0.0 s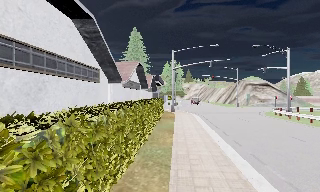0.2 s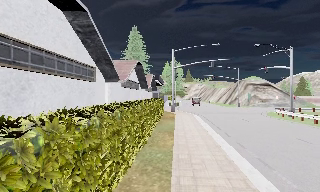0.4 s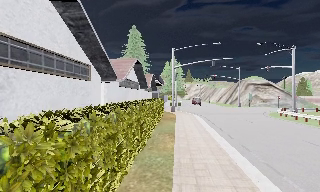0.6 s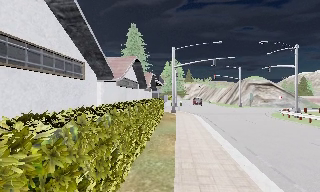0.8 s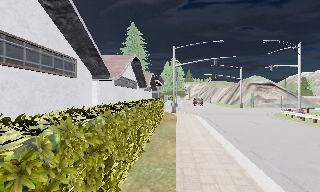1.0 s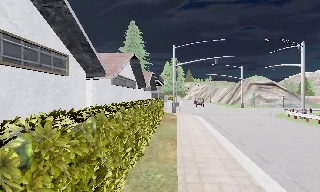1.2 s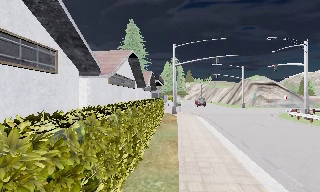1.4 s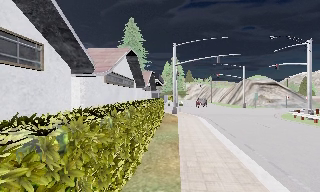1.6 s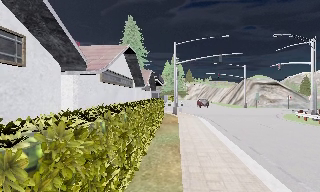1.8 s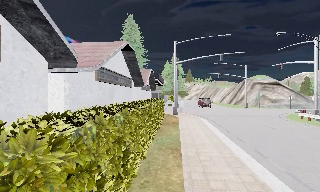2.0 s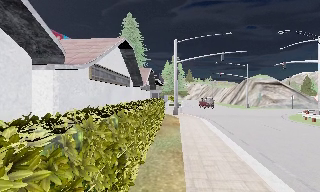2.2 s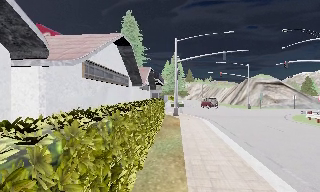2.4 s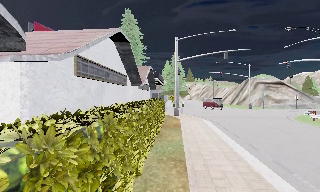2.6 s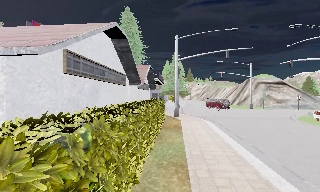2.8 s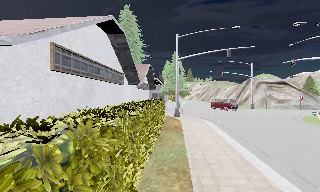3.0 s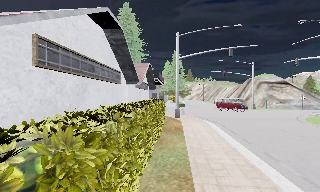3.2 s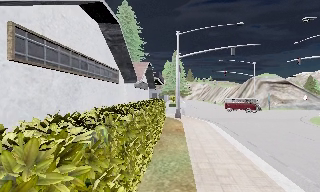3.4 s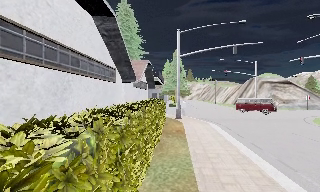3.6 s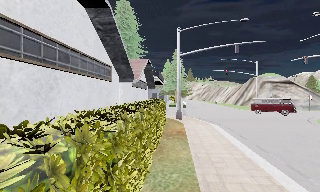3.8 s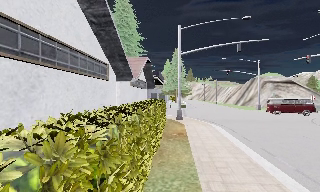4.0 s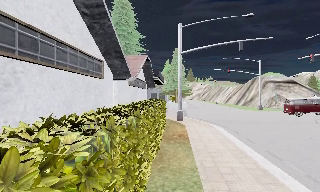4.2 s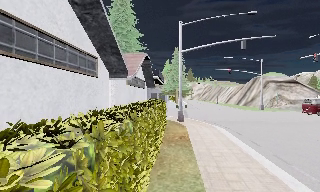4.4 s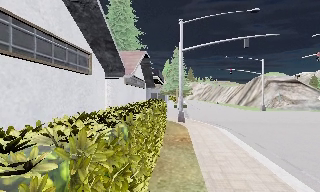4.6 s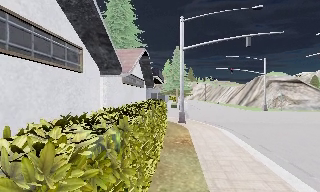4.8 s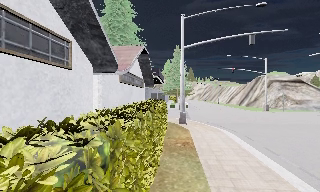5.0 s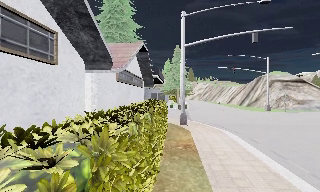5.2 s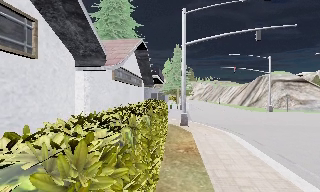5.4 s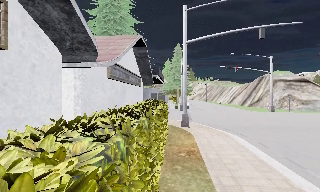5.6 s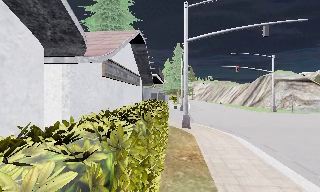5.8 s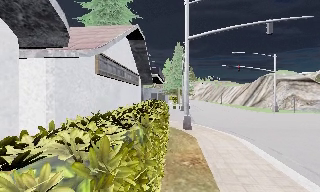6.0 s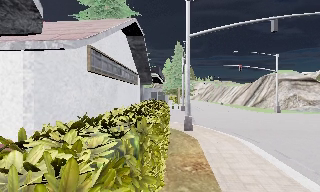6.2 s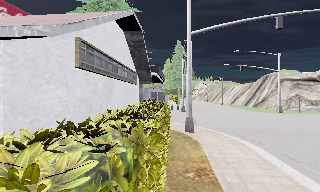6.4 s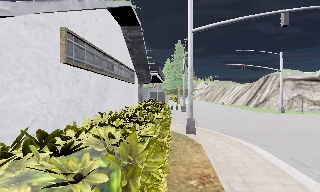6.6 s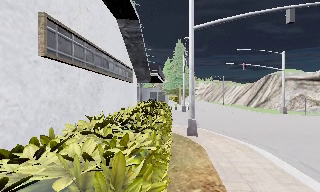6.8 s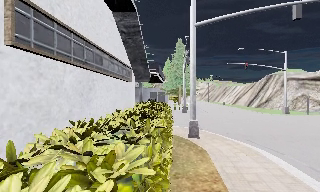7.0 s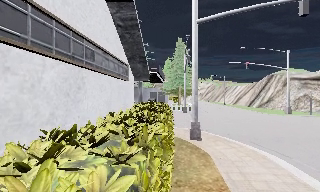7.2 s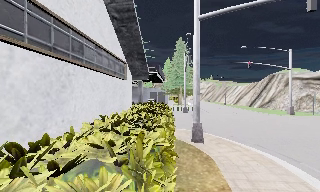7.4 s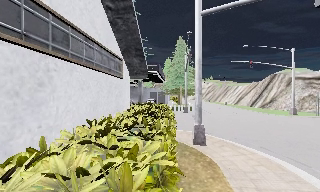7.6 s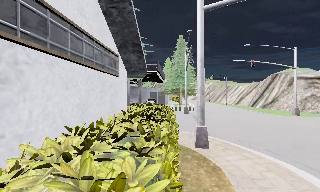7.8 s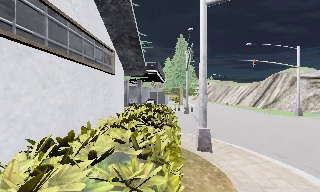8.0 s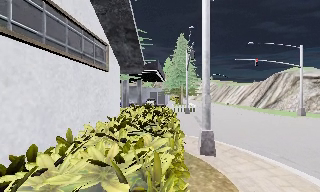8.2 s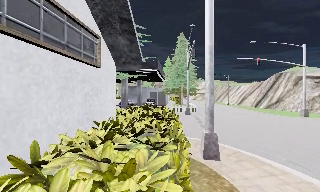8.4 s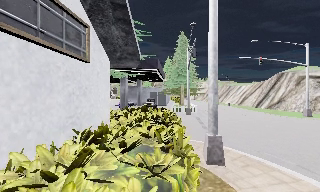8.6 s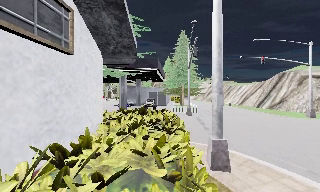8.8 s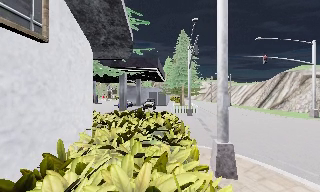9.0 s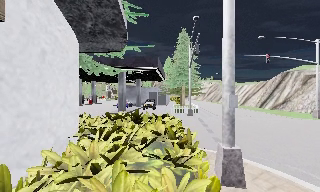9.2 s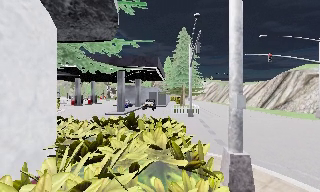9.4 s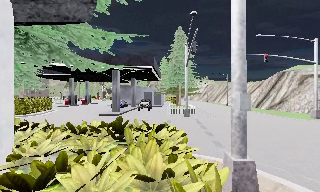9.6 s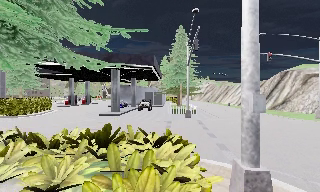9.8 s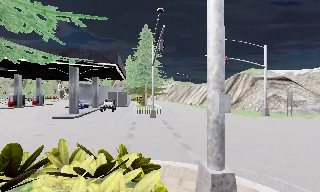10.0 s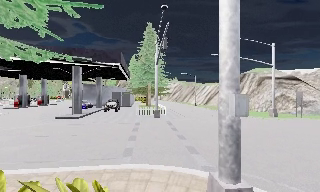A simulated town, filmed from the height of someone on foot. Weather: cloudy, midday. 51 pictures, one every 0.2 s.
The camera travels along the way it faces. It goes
forward.
0.0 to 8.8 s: The camera travels forward, about 17 m, so what stands in front looms larger.
8.8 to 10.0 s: The camera swings to its right by about 10 degrees, and the scene slides to the left. It travels forward, about 2.5 m, so what stands in front looms larger.
The film runs forward here.
